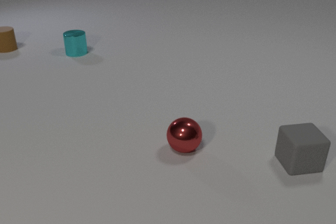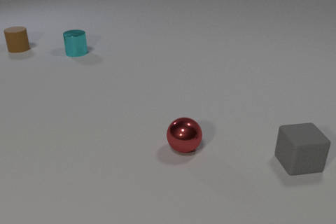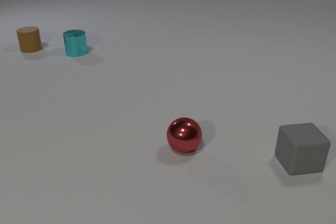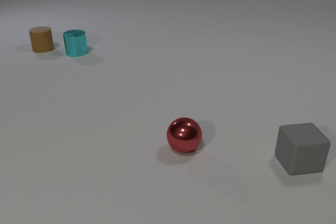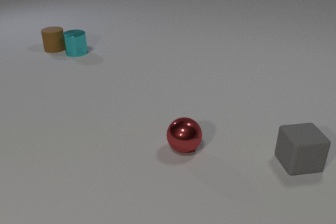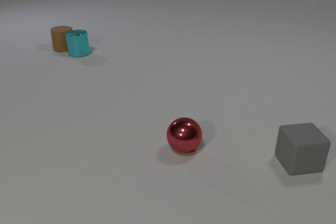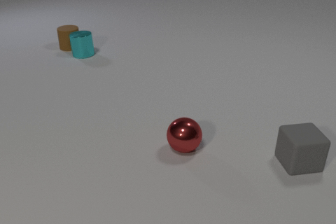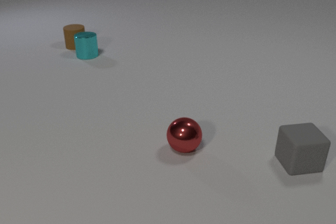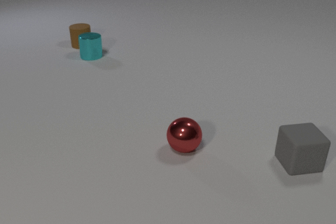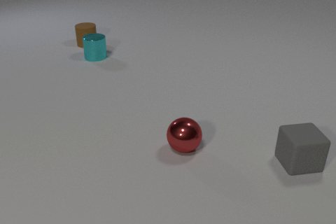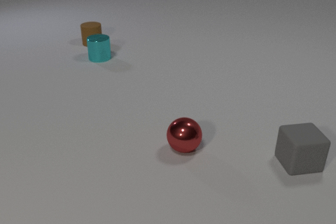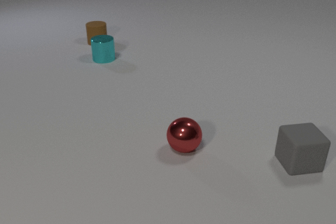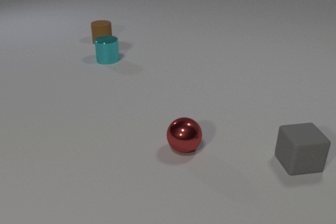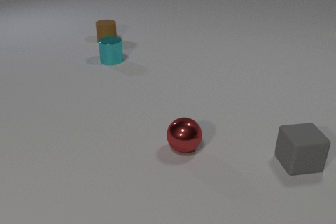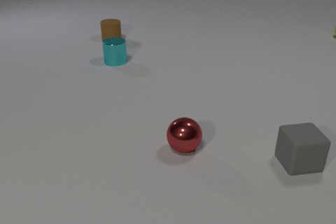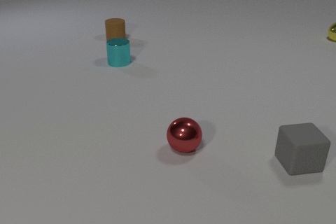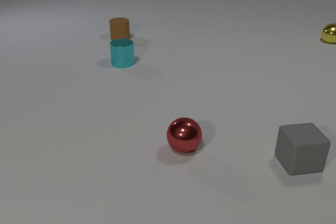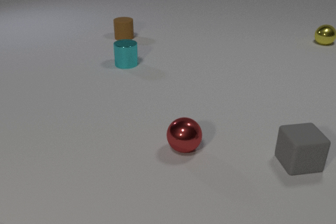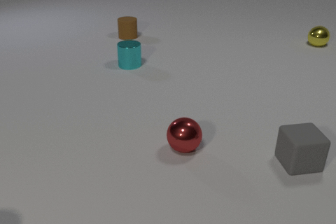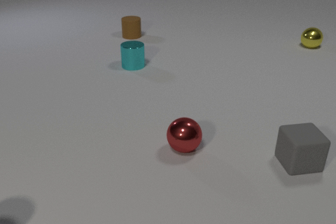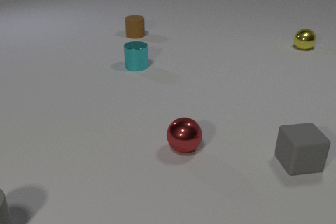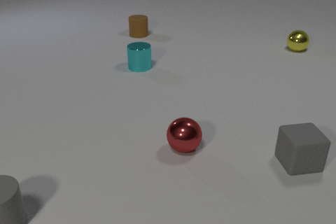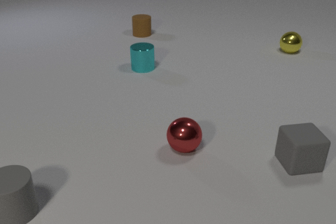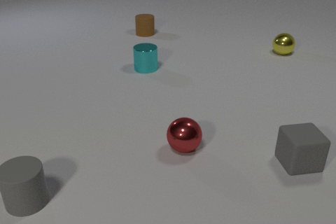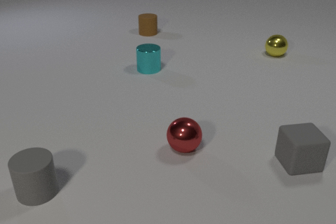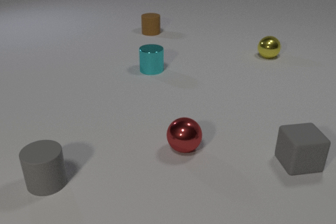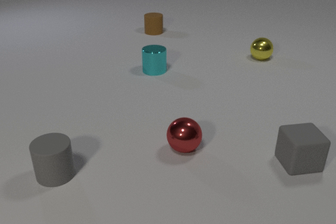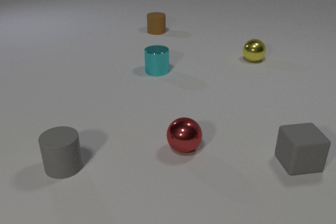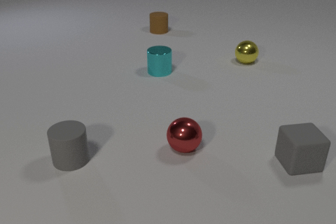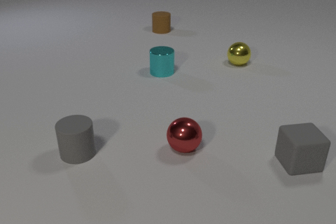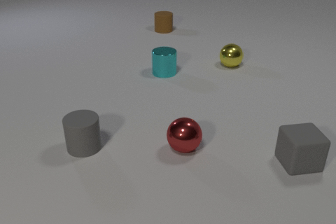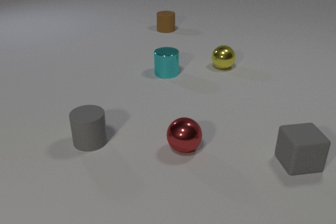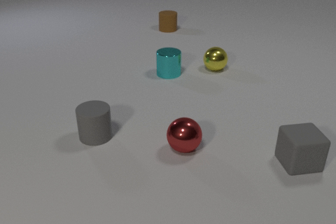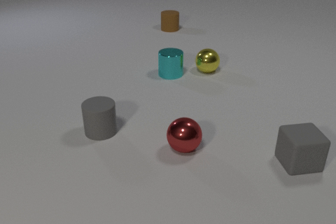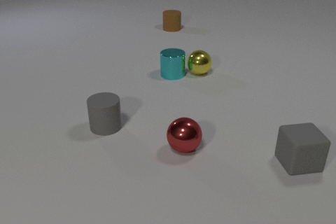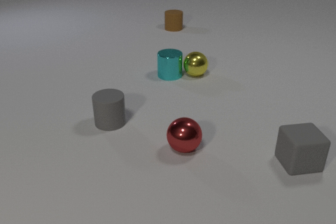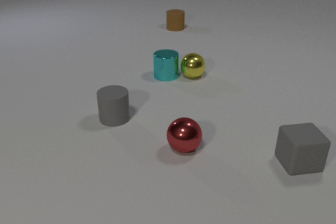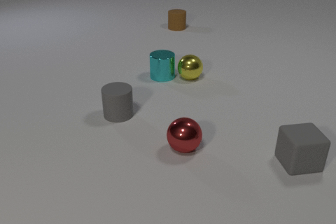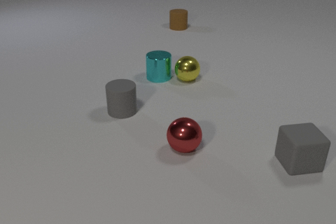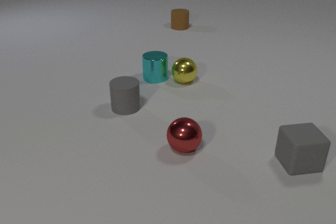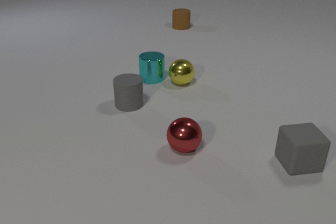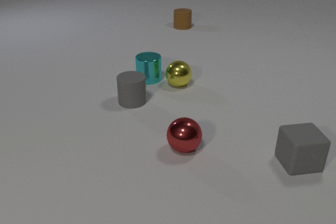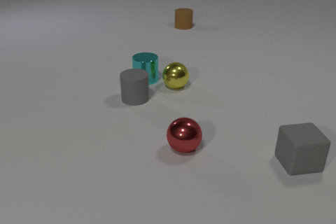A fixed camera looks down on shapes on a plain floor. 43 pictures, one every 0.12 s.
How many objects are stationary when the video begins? 3.
How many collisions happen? 2.
How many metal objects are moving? 2.
0.00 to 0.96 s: The brown rubber cylinder slides to the right. The cyan metal cylinder slides to the right and toward the camera. The brown rubber cylinder and the cyan metal cylinder collide.
0.96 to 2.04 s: The brown rubber cylinder slides to the right. The cyan metal cylinder slides to the right and toward the camera. The yellow metal sphere comes in at the right edge, rolls toward the camera and to the left.
2.04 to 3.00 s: The brown rubber cylinder slides to the right and away from the camera. The cyan metal cylinder slides to the right and toward the camera. The yellow metal sphere rolls toward the camera and to the left. The gray rubber cylinder comes in at the left edge, slides to the right and away from the camera.
3.00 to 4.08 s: The brown rubber cylinder slides to the right and away from the camera. The cyan metal cylinder slides to the right and toward the camera. The yellow metal sphere rolls to the left and toward the camera. The gray rubber cylinder slides away from the camera and to the right.
4.08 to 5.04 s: The brown rubber cylinder slides to the right and away from the camera. The cyan metal cylinder slides to the left and toward the camera. The yellow metal sphere rolls toward the camera and to the left. The gray rubber cylinder slides away from the camera and to the right. The cyan metal cylinder and the yellow metal sphere collide.
